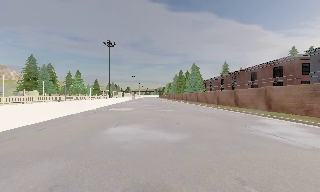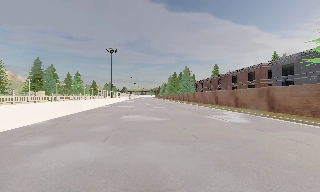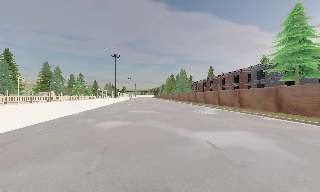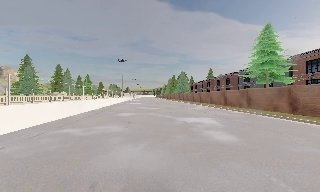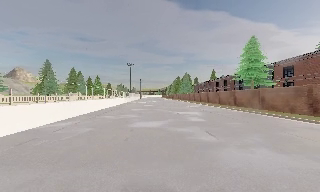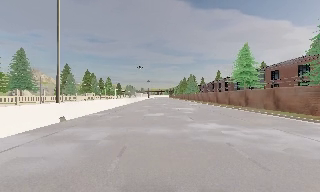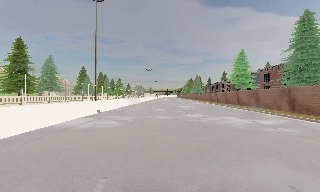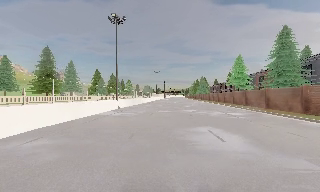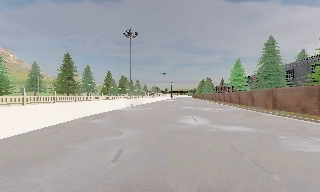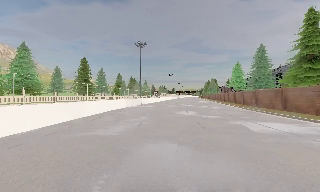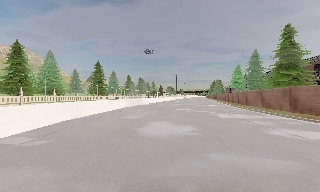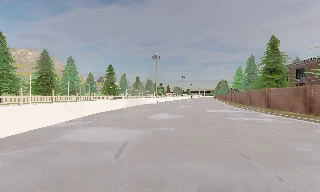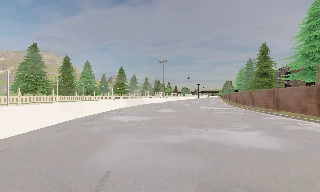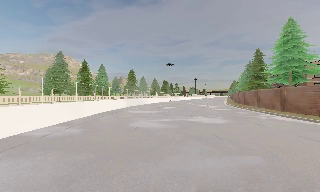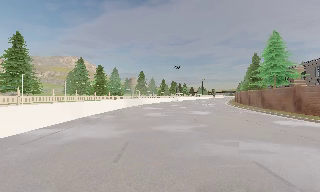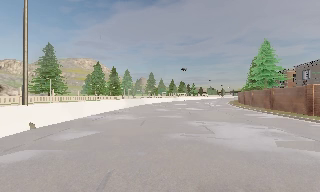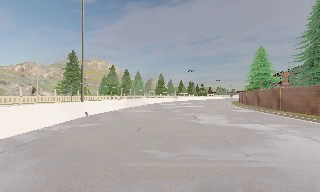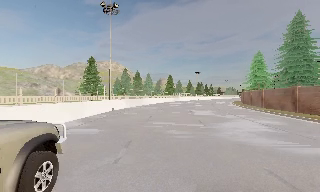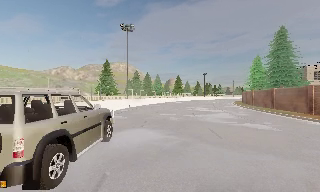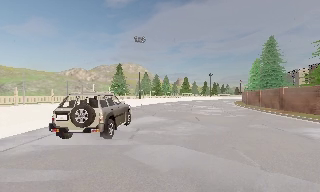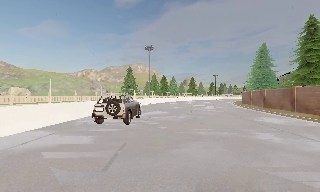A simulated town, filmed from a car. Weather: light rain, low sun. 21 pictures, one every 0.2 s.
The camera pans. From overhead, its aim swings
counterclockwise.
0.0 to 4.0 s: The camera pans to its left, which is counterclockwise from overhead, by about 50 degrees. It travels backward, about 95 m.
The film runs backward here.
